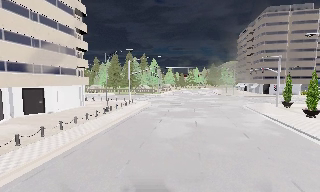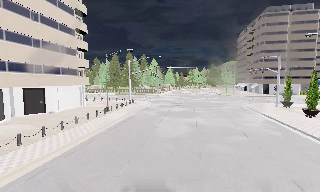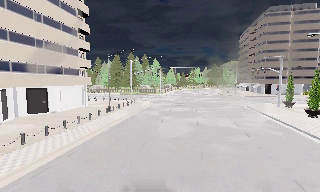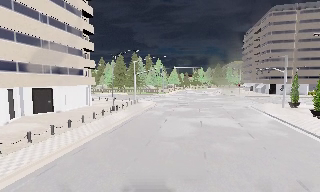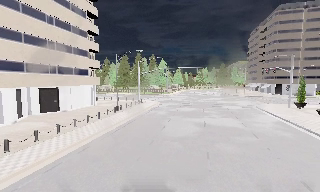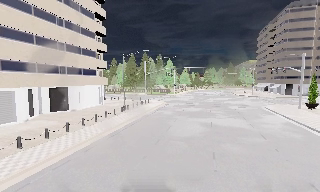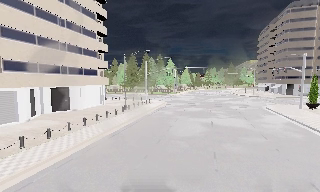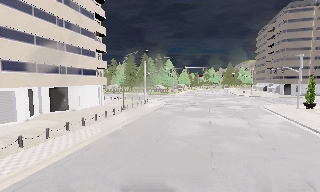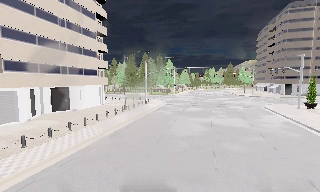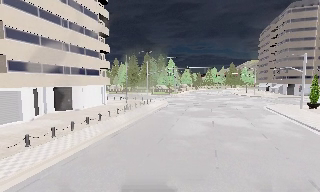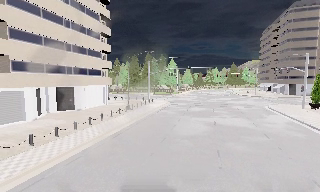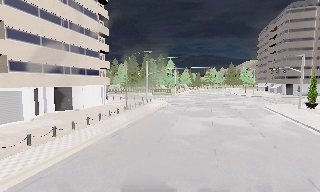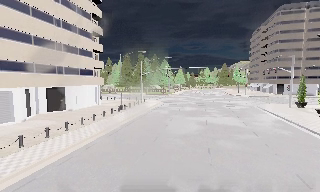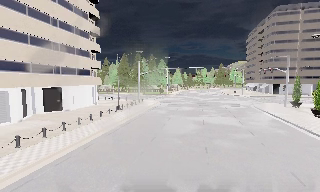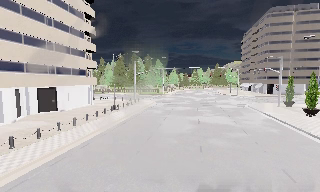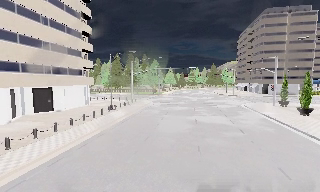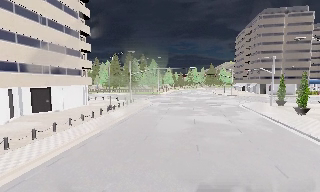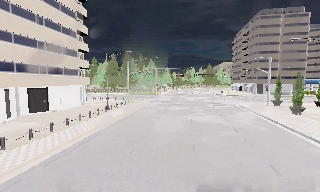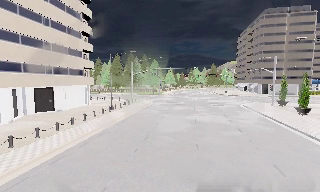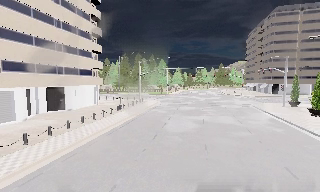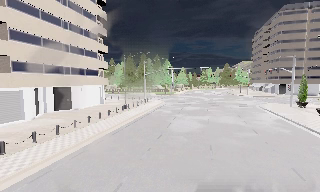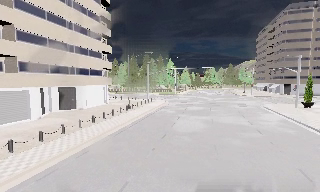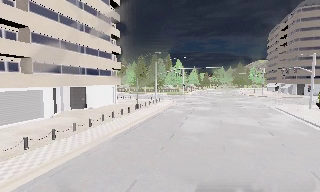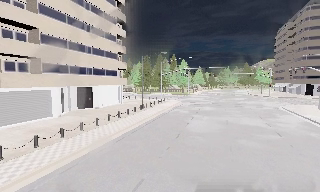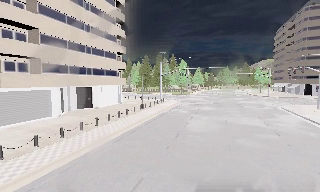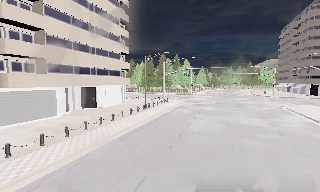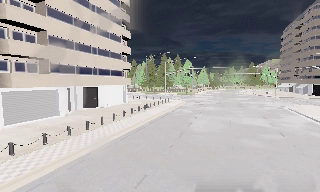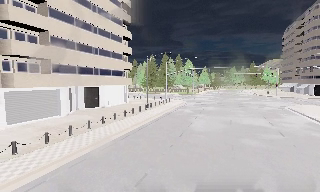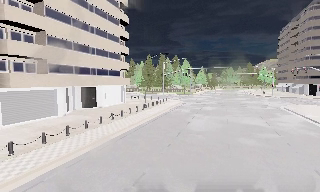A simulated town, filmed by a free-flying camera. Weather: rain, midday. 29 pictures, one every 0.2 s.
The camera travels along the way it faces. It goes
backward.
0.0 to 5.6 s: The scene slides to the right, as the camera pans about 10 degrees to its left. It travels backward, about 2 m, so what stands in front gets smaller.
The film runs backward here.
